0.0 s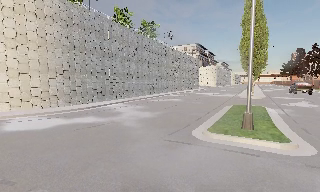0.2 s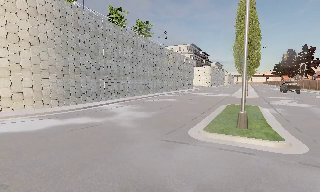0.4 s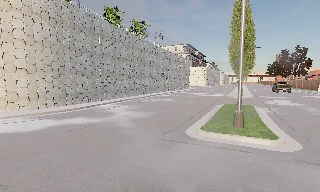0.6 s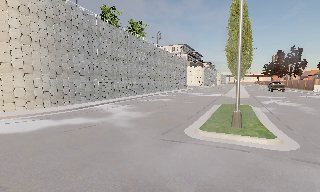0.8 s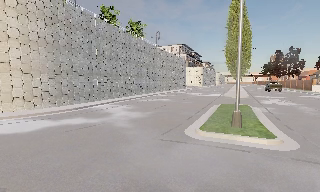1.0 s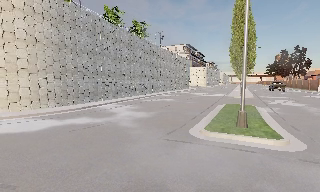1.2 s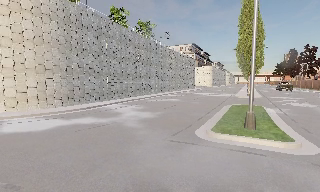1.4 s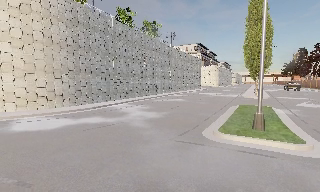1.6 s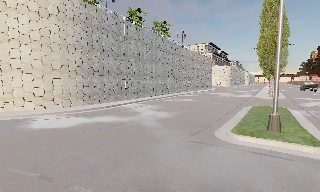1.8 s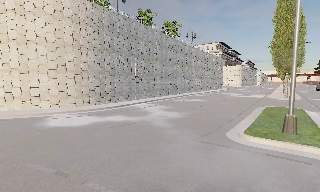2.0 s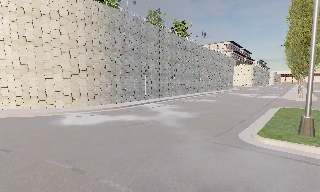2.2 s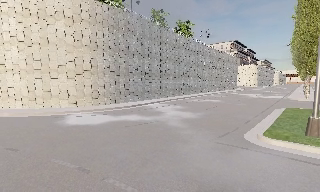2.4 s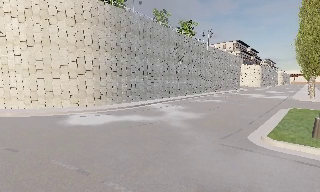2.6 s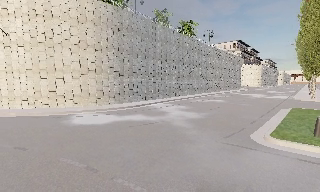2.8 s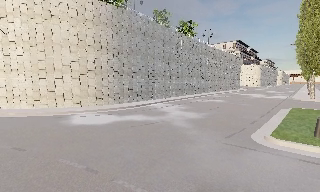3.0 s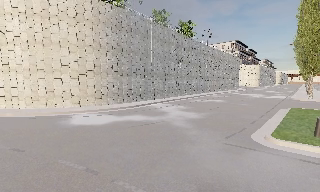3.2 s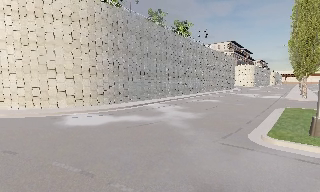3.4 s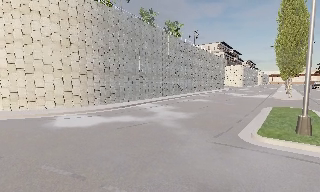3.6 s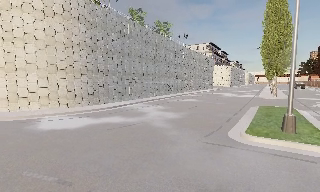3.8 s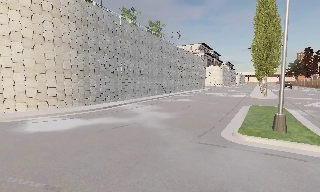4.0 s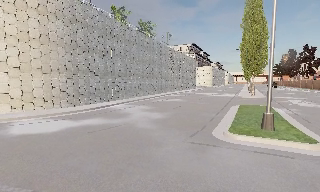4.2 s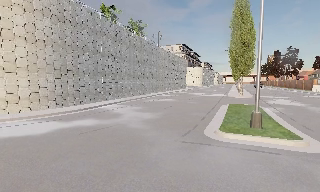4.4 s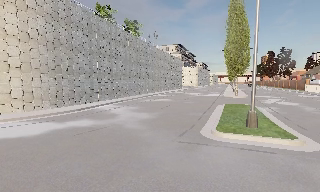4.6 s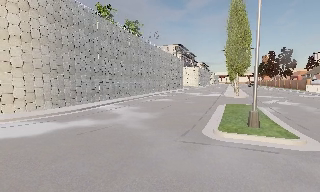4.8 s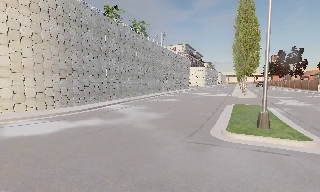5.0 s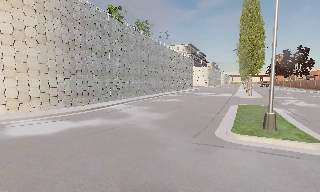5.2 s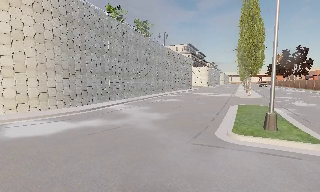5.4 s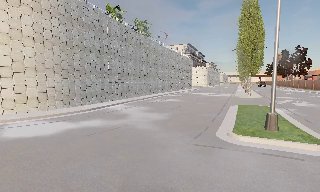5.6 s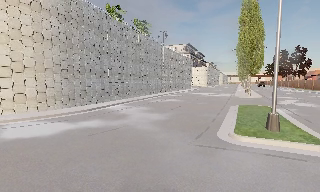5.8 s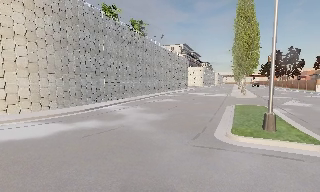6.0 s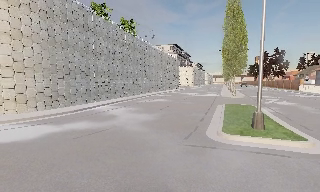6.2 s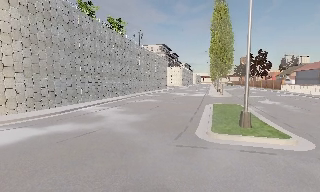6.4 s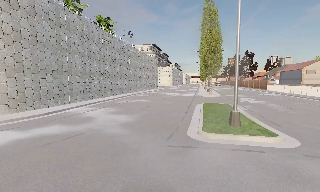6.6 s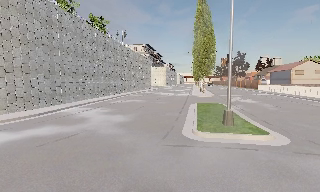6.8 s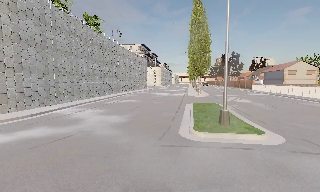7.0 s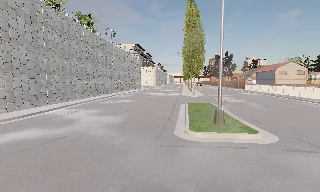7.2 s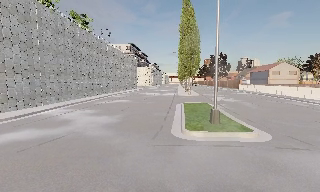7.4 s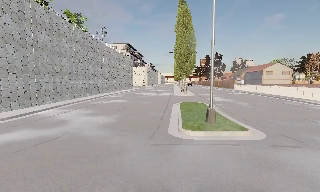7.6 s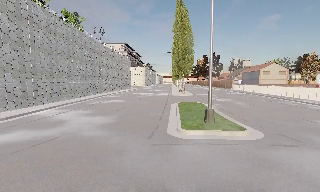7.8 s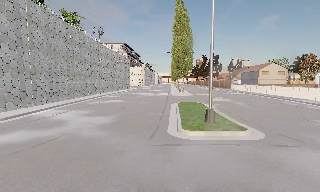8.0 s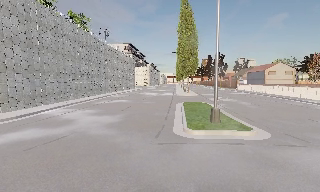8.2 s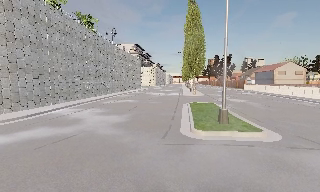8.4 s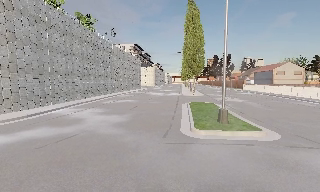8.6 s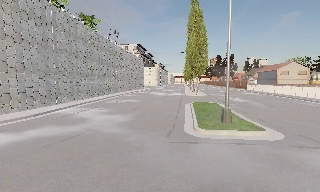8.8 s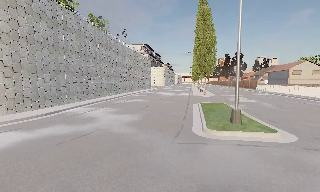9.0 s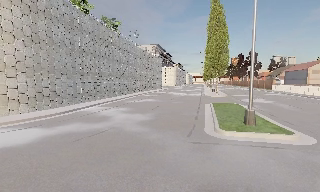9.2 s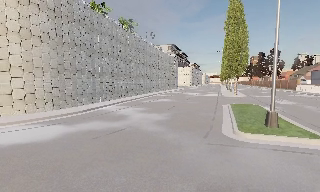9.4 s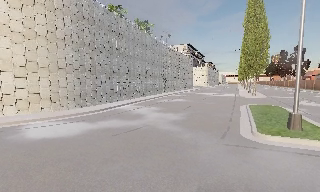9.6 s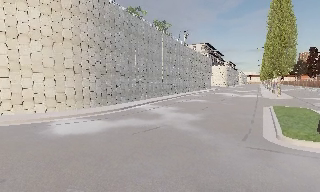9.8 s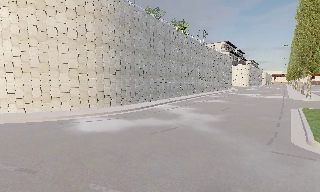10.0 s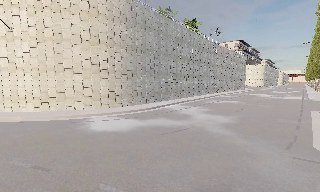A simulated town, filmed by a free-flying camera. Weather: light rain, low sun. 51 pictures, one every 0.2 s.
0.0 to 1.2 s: The camera shifts only a little, or ends up much as it began.
1.2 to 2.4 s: The scene slides to the right, as the camera pans about 15 degrees to its left.
2.4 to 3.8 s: The scene slides to the left, as the camera pans about 10 degrees to its right.
3.8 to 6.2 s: The scene slides to the left, as the camera pans about 15 degrees to its right. It travels to its left and forward, about 0.5 m.
6.2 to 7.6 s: The scene slides to the left, as the camera pans about 15 degrees to its right.
7.6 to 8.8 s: The camera shifts only a little, or ends up much as it began.
8.8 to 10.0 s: The camera pans to its left, which is counterclockwise from overhead, by about 30 degrees.
The film runs forward here.
